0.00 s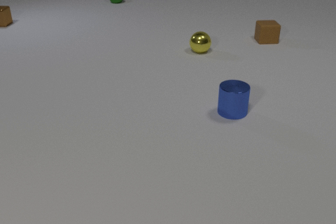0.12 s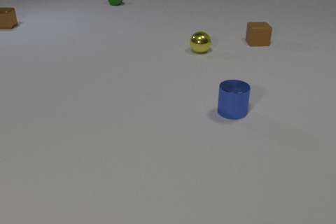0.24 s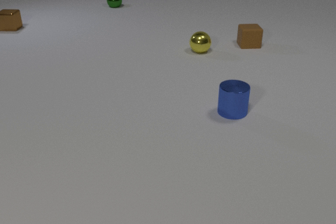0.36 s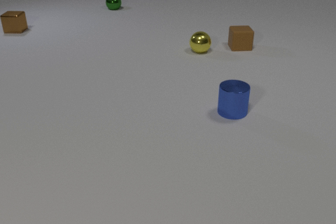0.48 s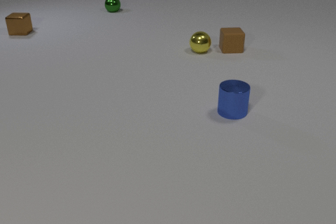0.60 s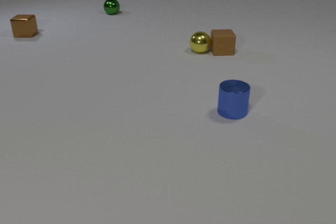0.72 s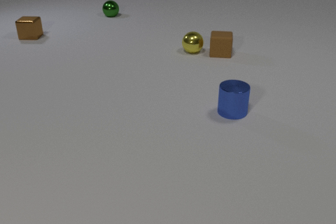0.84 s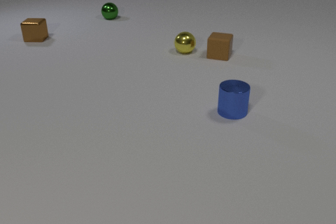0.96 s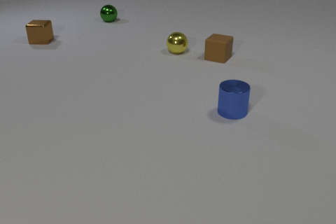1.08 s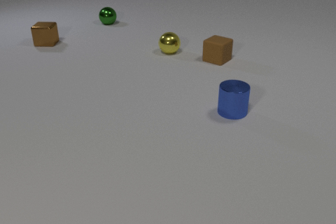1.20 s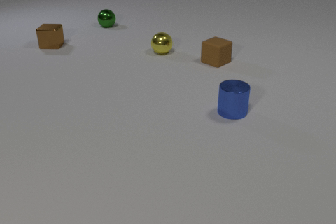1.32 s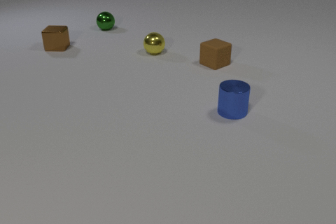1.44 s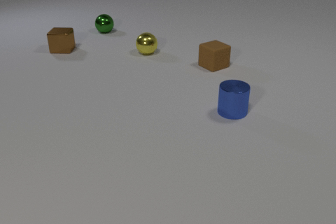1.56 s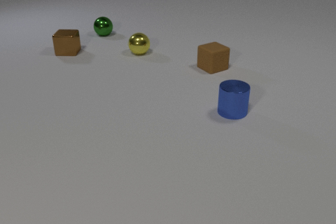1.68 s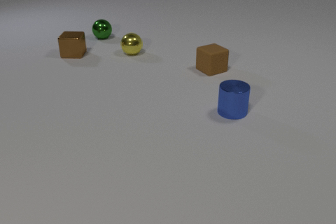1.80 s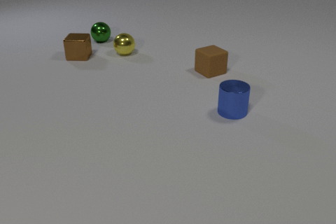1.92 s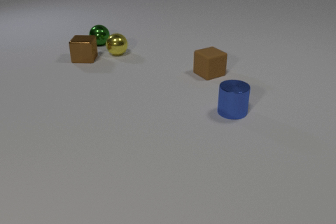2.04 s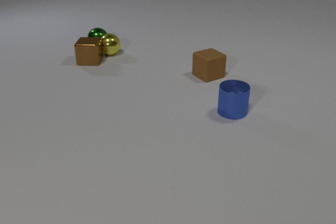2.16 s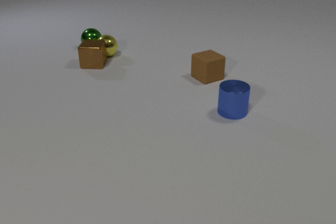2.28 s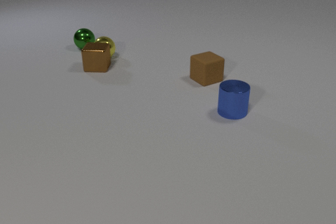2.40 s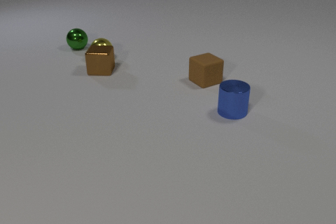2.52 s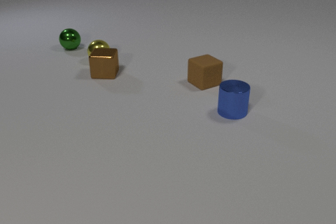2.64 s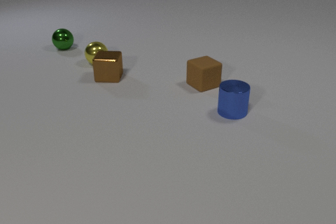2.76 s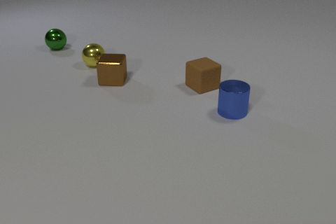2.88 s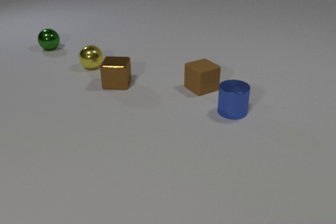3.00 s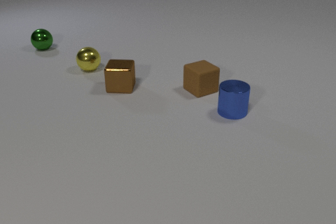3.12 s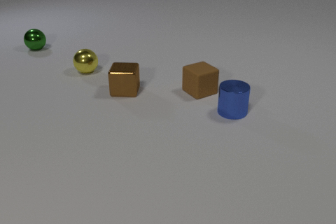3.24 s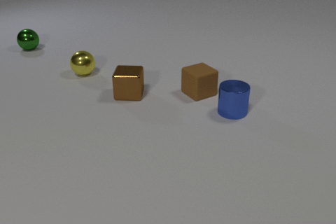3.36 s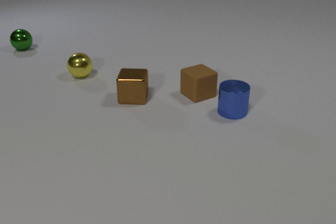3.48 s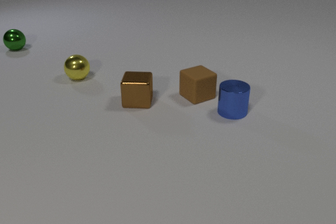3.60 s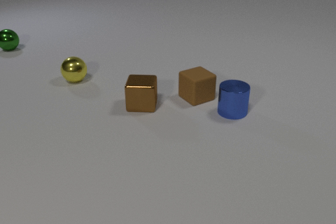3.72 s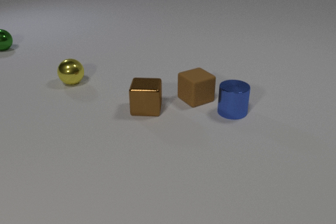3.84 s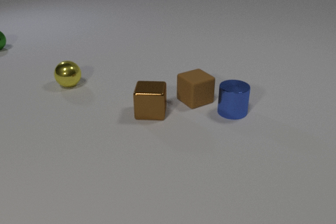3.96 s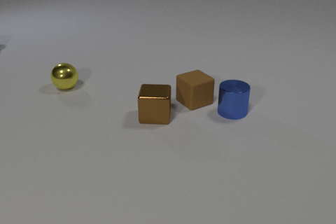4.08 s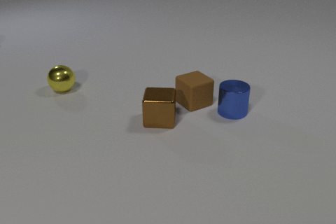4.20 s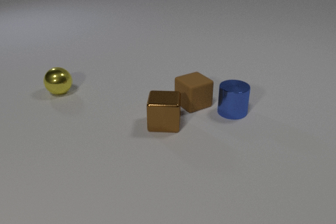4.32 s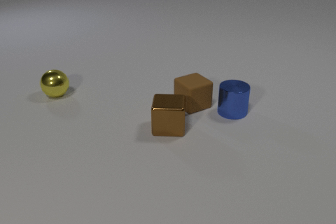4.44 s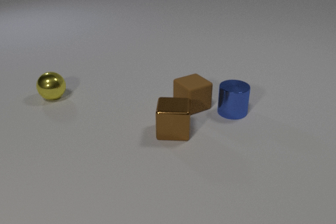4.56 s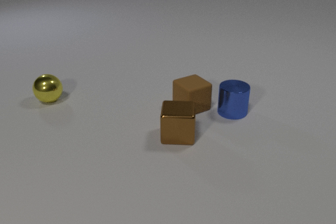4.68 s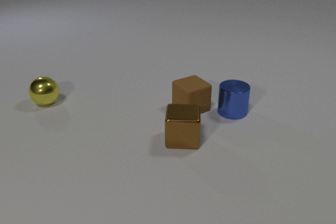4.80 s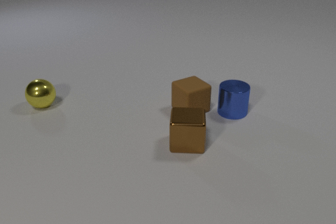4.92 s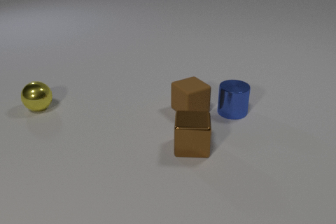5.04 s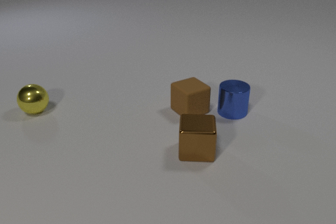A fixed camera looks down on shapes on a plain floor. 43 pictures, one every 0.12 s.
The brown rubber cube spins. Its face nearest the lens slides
to the left.
The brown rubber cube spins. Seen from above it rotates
clockwise.
0.00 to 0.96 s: The brown rubber cube slides toward the camera and to the left, spins so that its near face slides to the left, clockwise seen from above. The yellow metal sphere rolls to the left. The green metal sphere rolls toward the camera. The brown metal cube slides toward the camera and to the right. The brown rubber cube and the yellow metal sphere collide.
0.96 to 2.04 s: The brown rubber cube slides toward the camera, spins clockwise seen from above by about 30 degrees, its near face sliding to the left. The yellow metal sphere rolls to the left. The green metal sphere rolls toward the camera. The brown metal cube slides toward the camera and to the right. The yellow metal sphere and the brown metal cube collide.
2.04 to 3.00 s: The brown rubber cube slides toward the camera. The yellow metal sphere rolls toward the camera and to the left. The green metal sphere rolls to the left. The brown metal cube slides toward the camera and to the right. The yellow metal sphere and the green metal sphere collide.
3.00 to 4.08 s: The brown rubber cube slides toward the camera. The yellow metal sphere rolls toward the camera and to the left. The green metal sphere rolls to the left, leaves at the left edge. The brown metal cube slides toward the camera and to the right.
4.08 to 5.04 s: The brown rubber cube slides toward the camera. The yellow metal sphere rolls toward the camera and to the left. The brown metal cube slides toward the camera and to the right.
What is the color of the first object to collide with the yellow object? brown.
What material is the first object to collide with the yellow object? rubber.
How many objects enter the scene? 0.
